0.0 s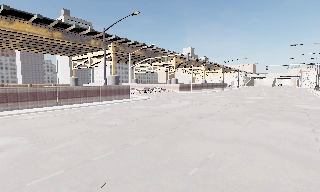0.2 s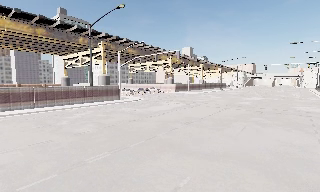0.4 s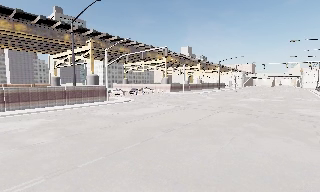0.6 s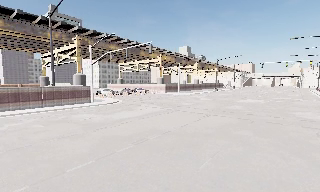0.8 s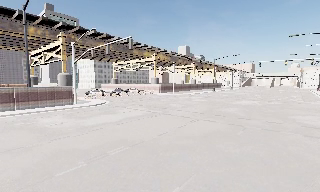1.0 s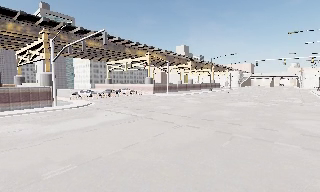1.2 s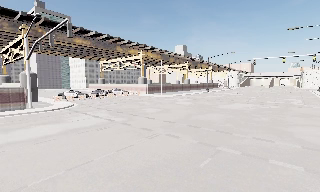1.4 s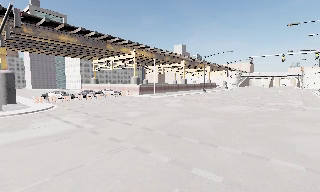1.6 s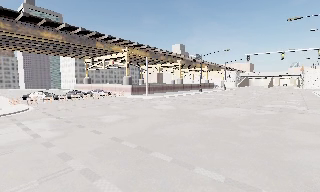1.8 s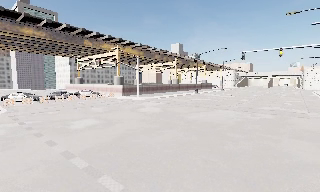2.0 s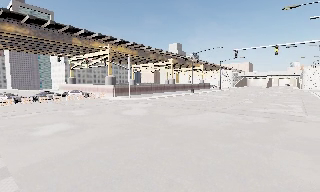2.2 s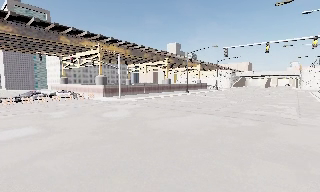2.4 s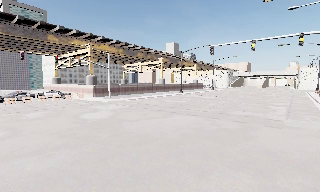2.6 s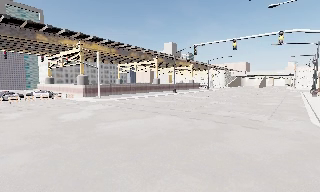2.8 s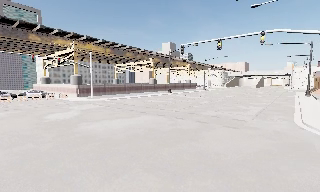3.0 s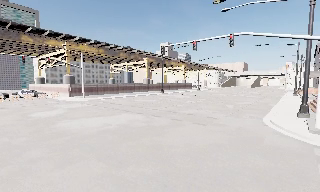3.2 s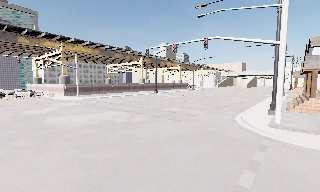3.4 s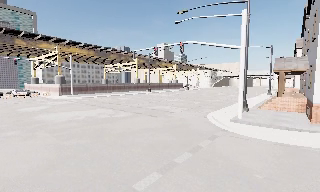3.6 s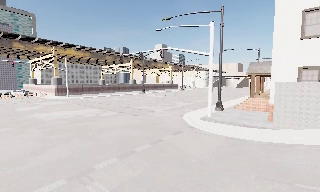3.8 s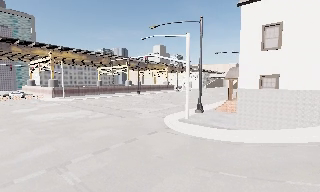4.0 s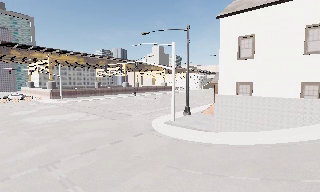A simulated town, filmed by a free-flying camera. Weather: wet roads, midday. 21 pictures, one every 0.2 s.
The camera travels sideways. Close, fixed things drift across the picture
to the left.
0.0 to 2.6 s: The camera travels to its right and forward, about 30 m, so close, fixed things drift to the left.
2.6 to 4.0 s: The camera travels to its right and backward, about 14 m, so close, fixed things drift to the left.
The film runs forward here.
